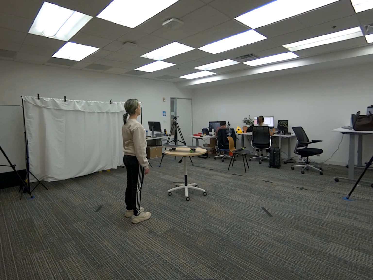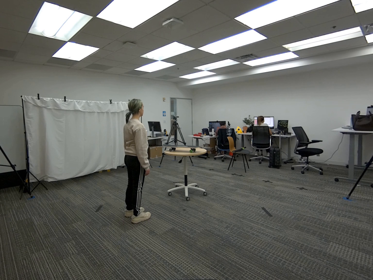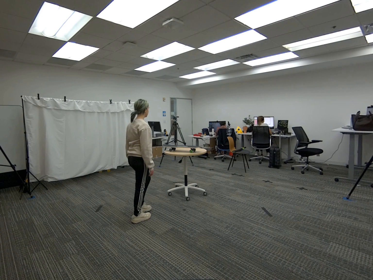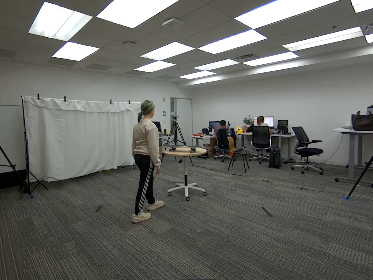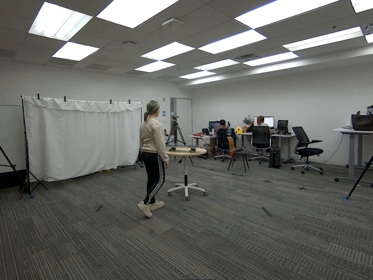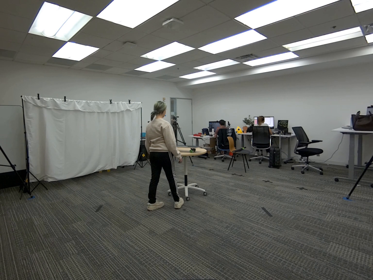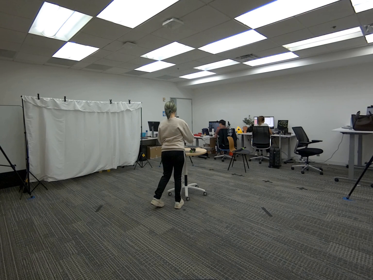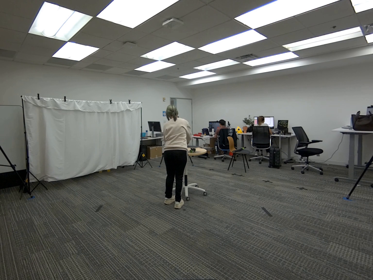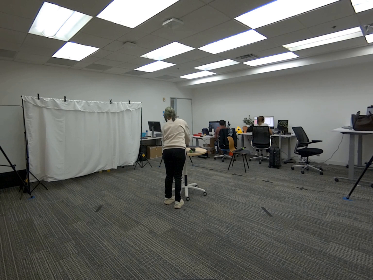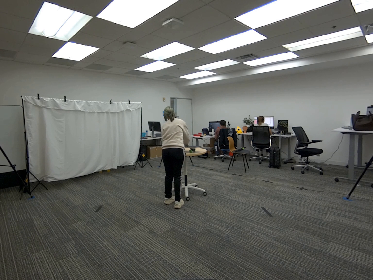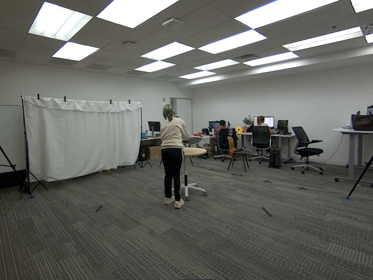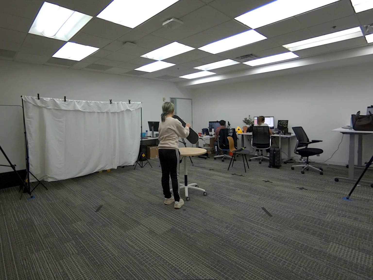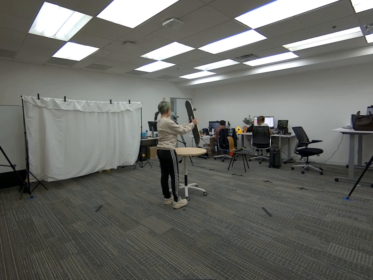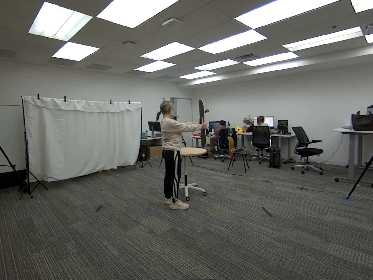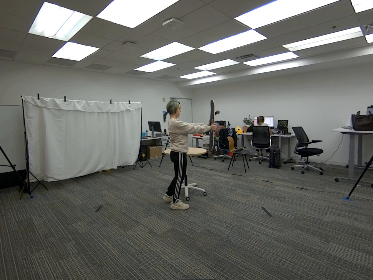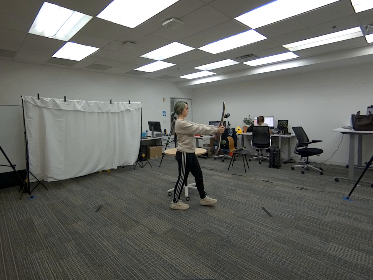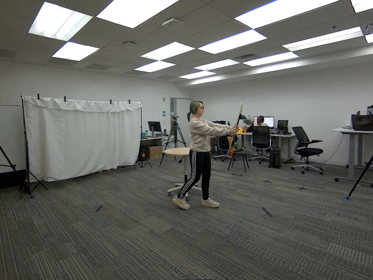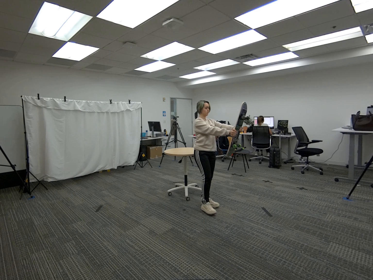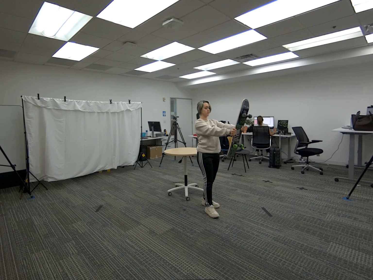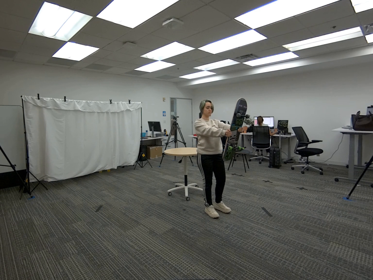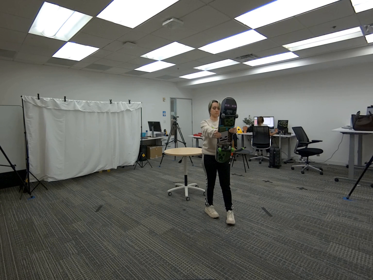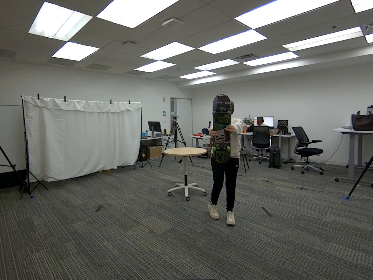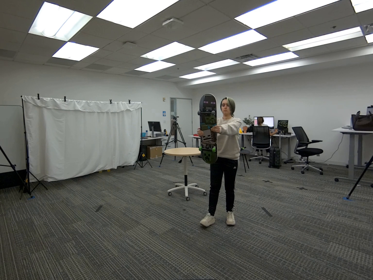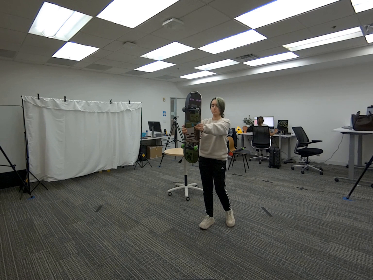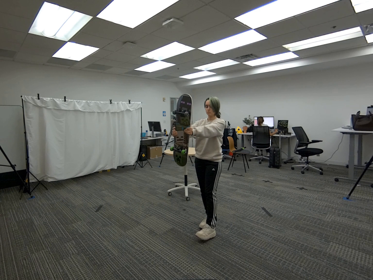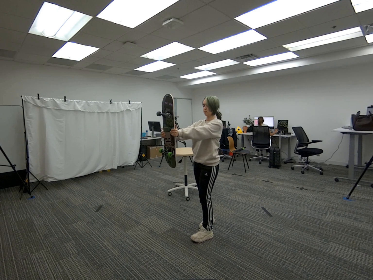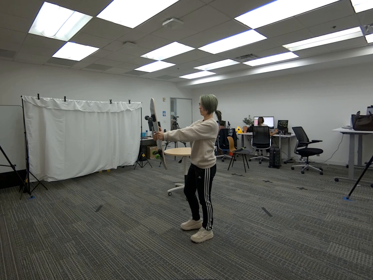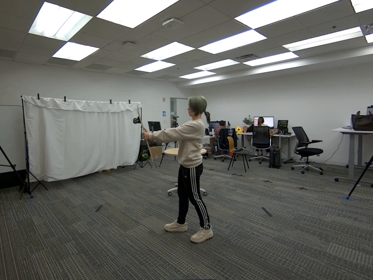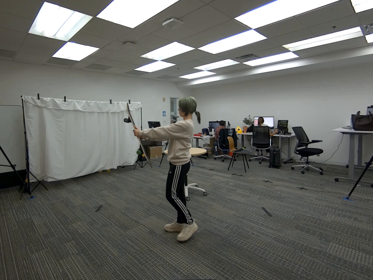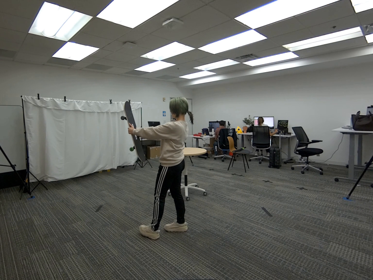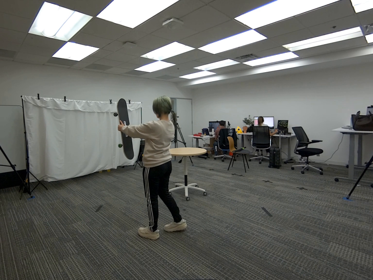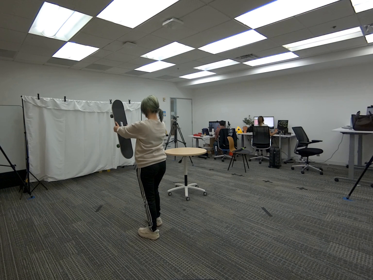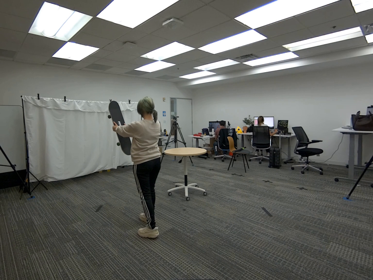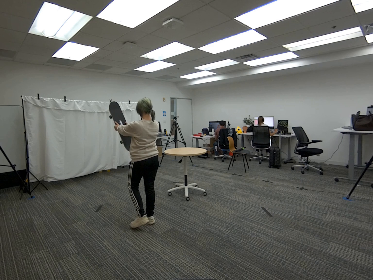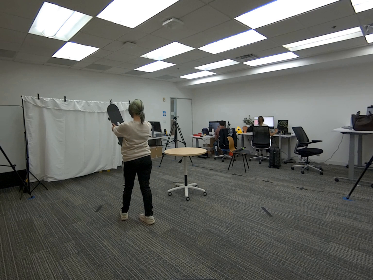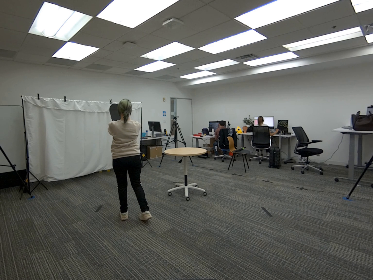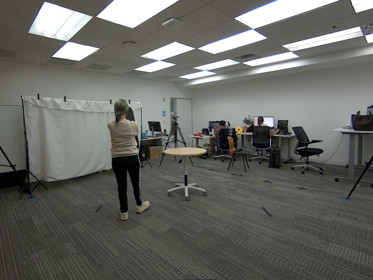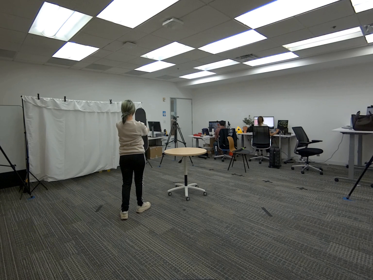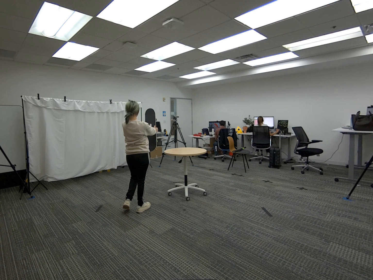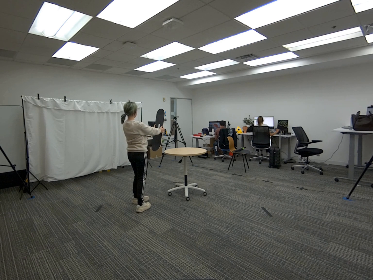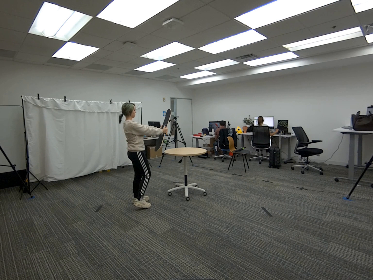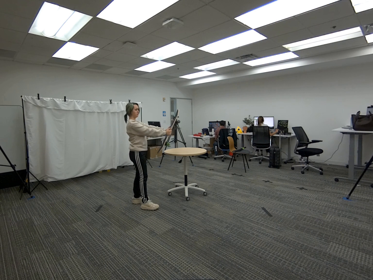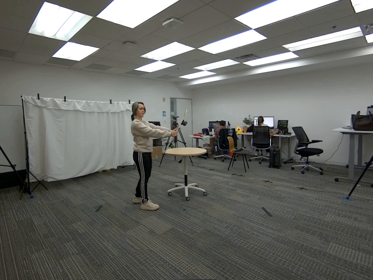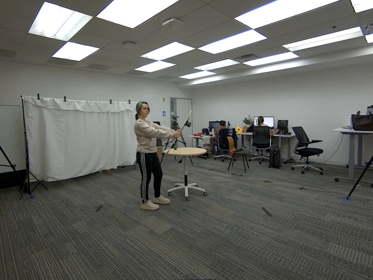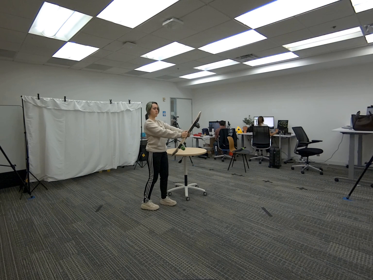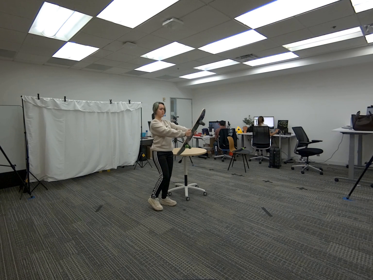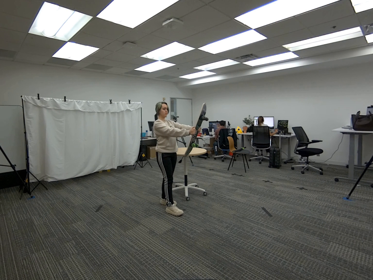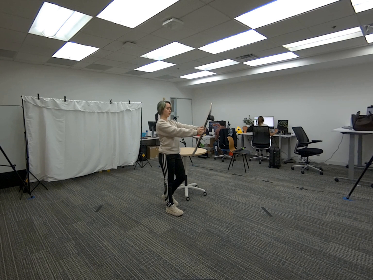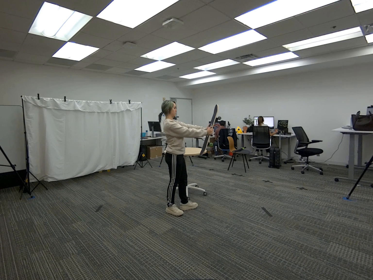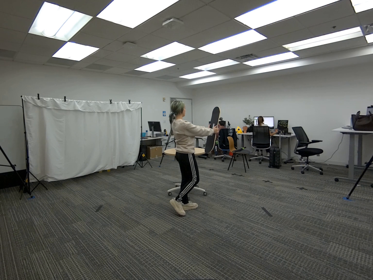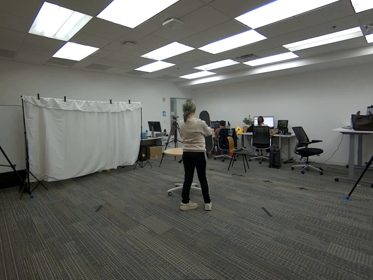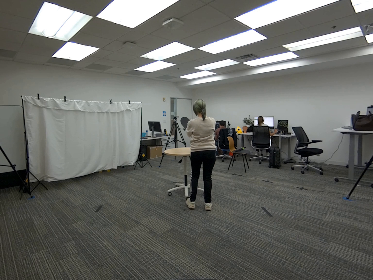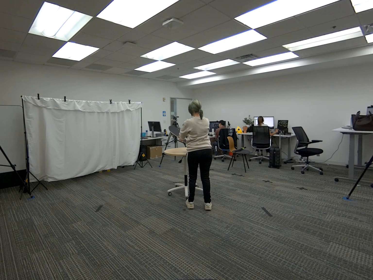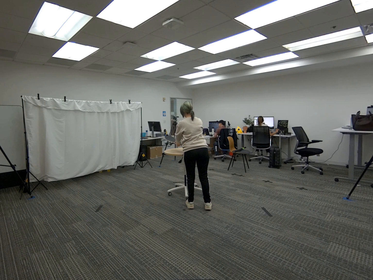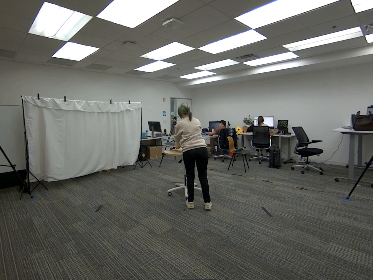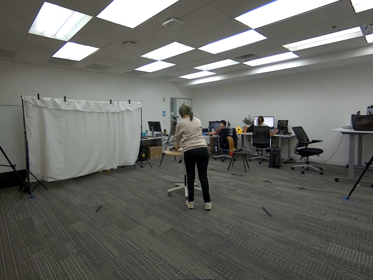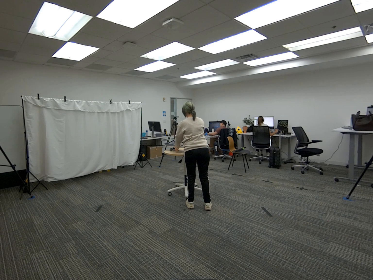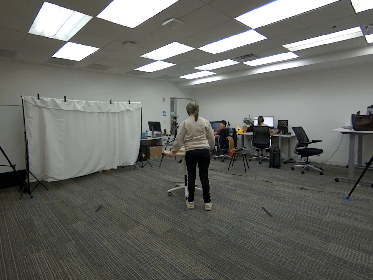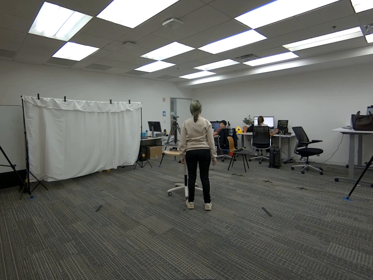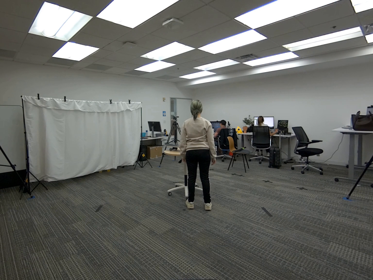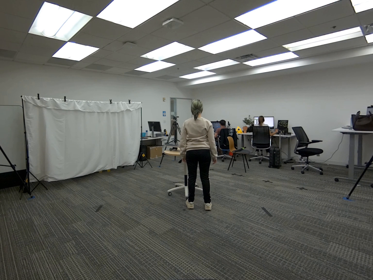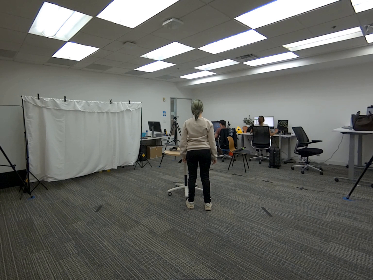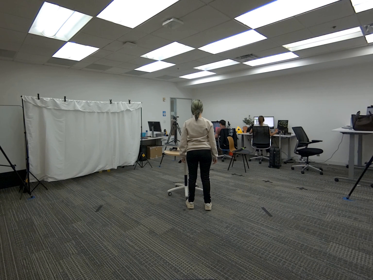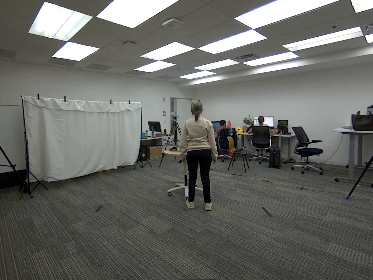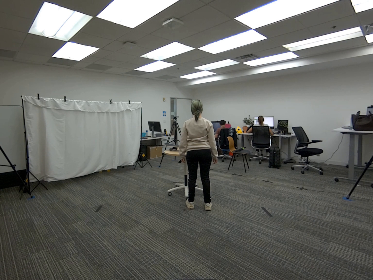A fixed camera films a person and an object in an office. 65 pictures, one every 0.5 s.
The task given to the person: Walk to the skateboard on the round table. Pick up the skateboard with both hands and keep the skateboard in front of you while keeping your elbows straight, and walk around within the bounding area. Place the skateboard back on the round table when finish.
